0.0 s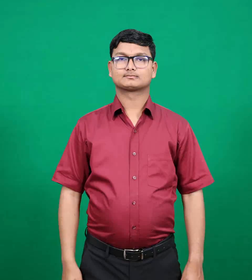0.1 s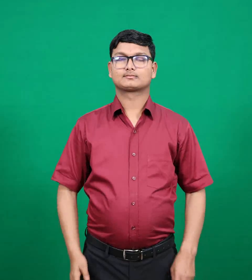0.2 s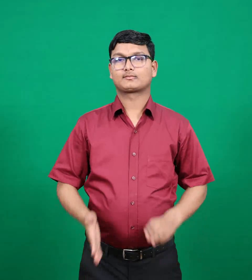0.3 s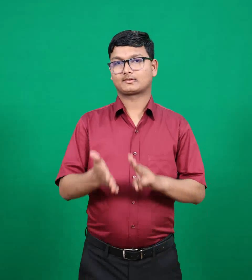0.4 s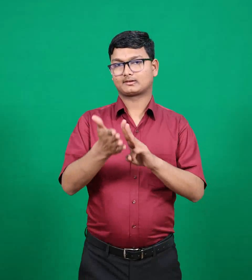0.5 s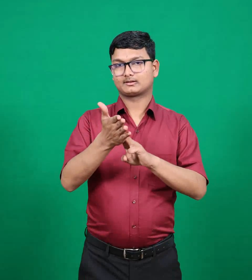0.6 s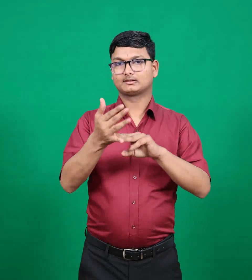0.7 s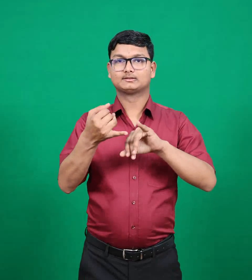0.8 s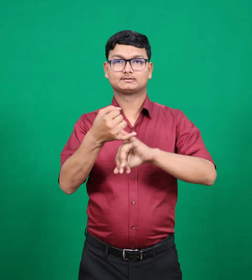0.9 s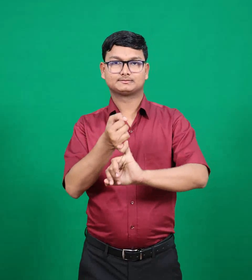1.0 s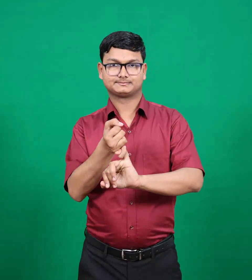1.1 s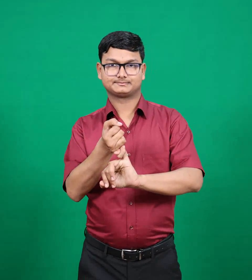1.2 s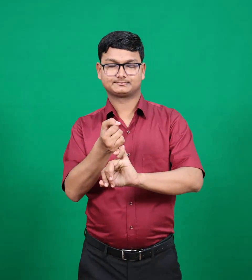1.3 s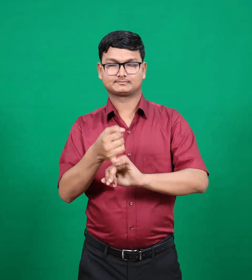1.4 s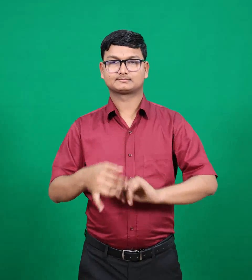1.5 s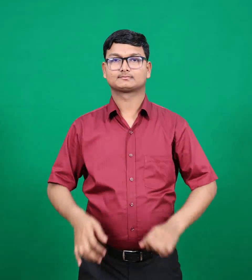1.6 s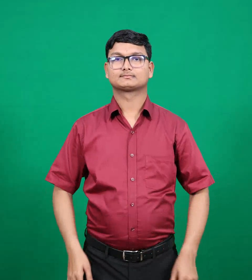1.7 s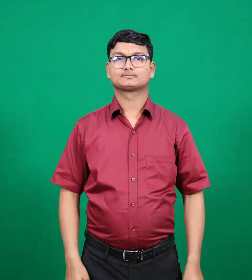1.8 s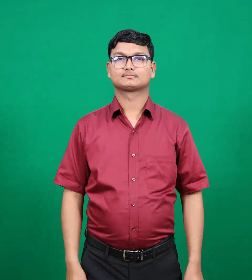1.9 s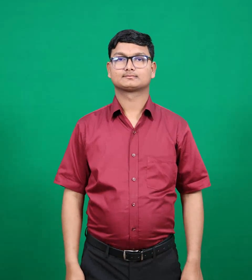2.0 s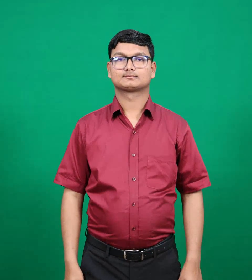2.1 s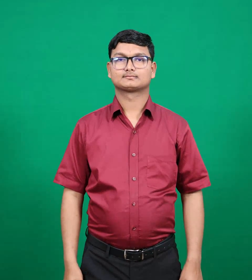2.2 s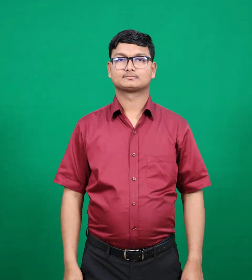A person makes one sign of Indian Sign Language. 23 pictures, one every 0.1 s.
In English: malchus
